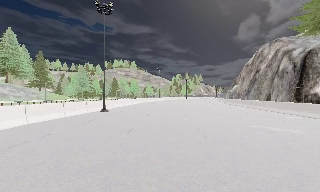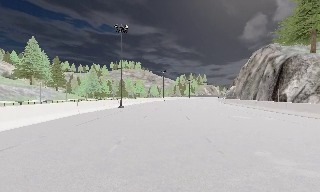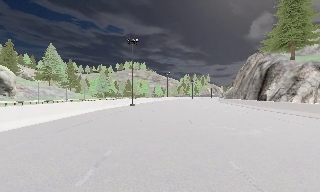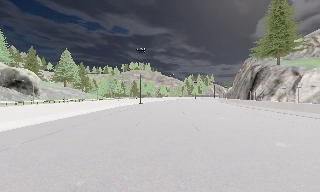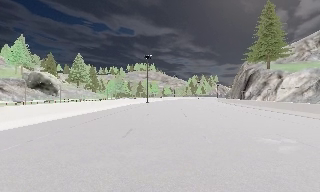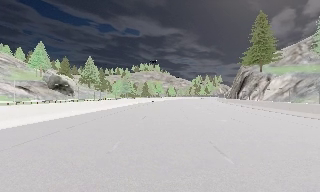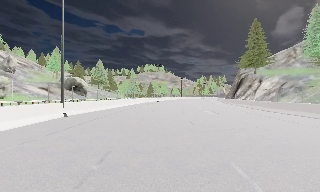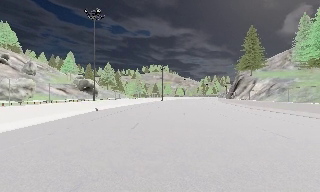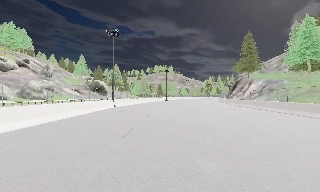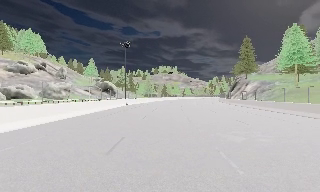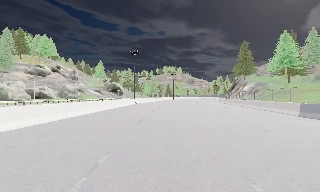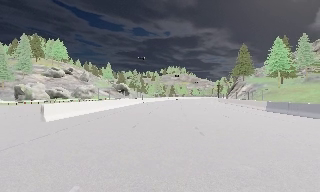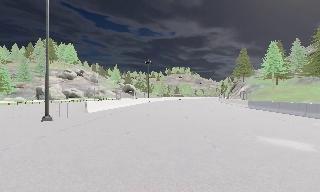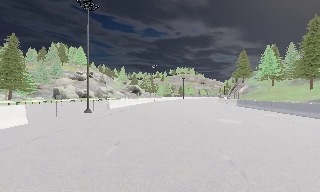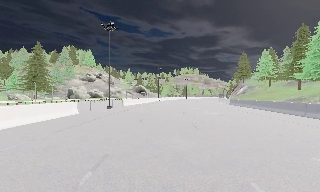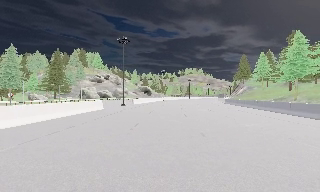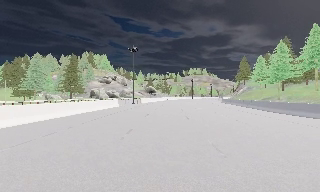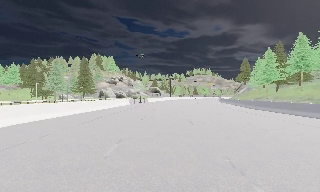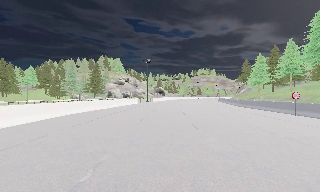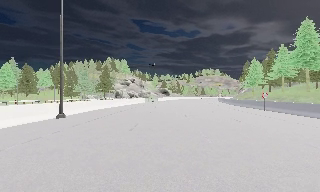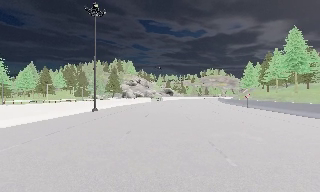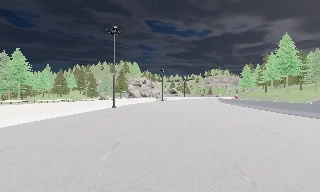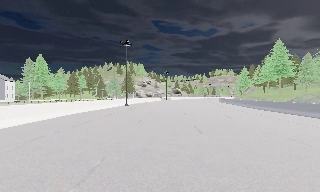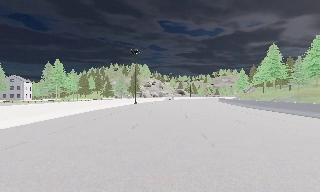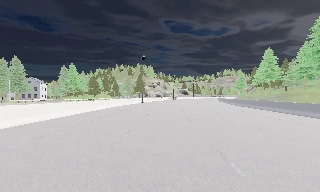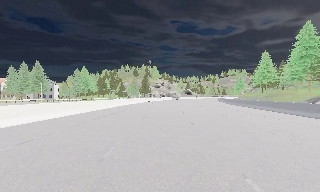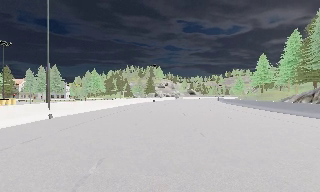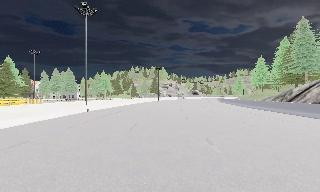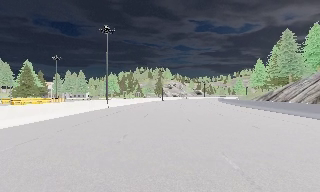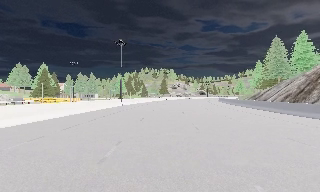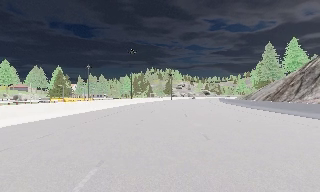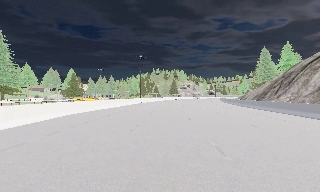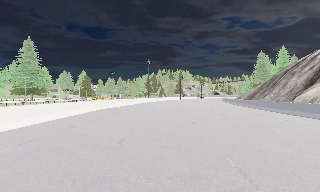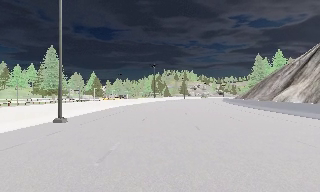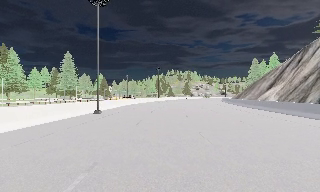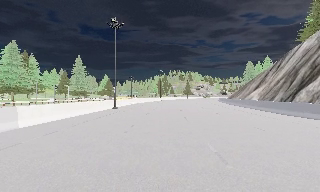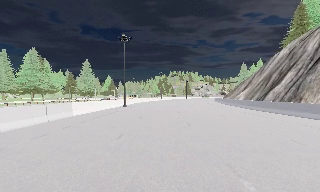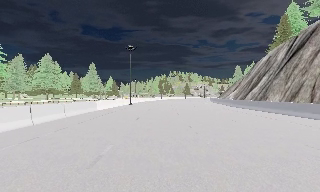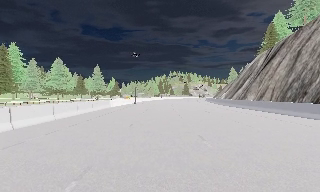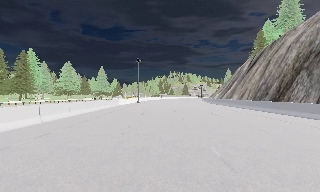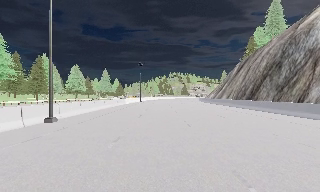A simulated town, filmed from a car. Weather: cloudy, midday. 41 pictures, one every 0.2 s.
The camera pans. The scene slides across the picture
to the right.
The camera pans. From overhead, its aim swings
counterclockwise.
0.0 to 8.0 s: The scene slides to the right, as the camera pans about 55 degrees to its left. It travels backward, about 215 m.
The film runs backward here.
